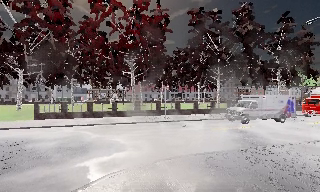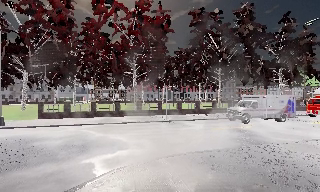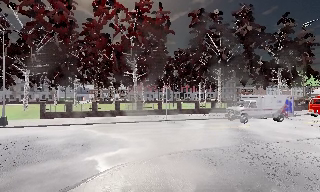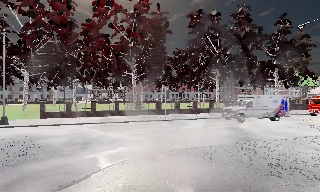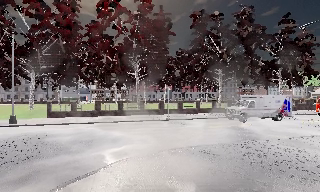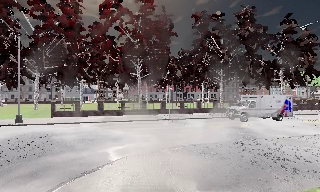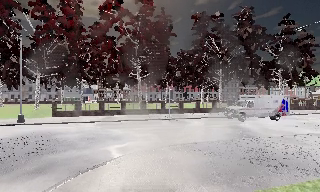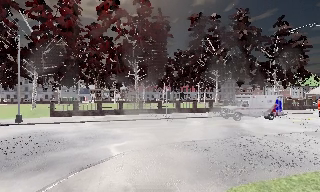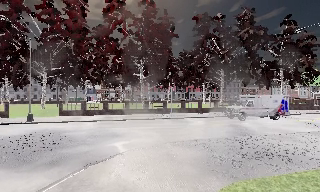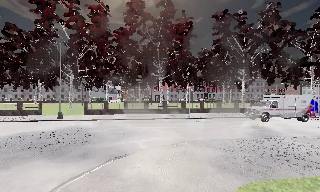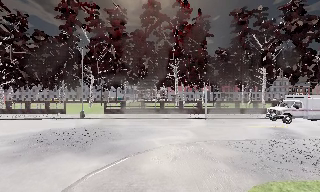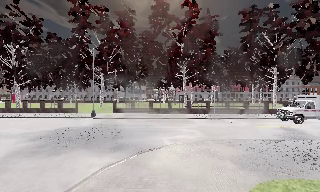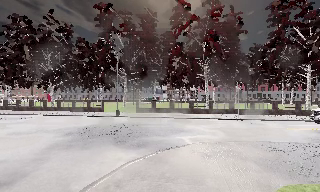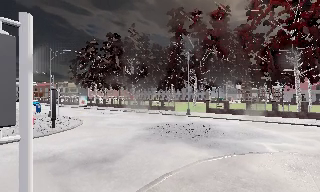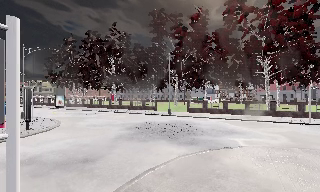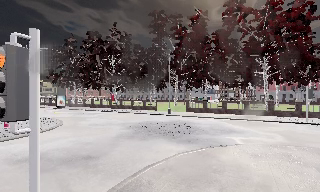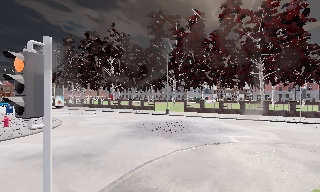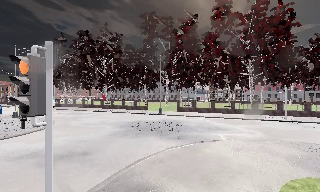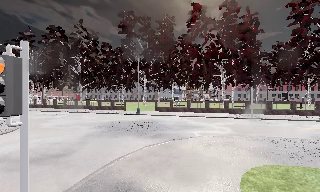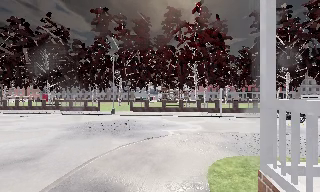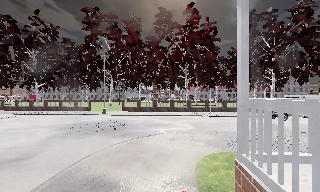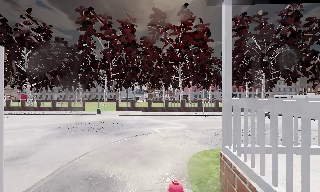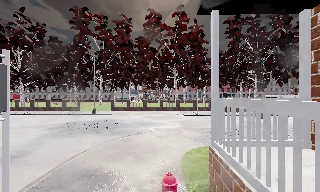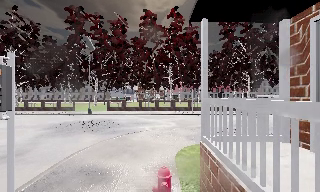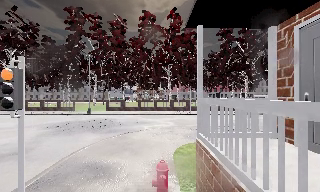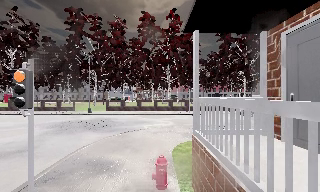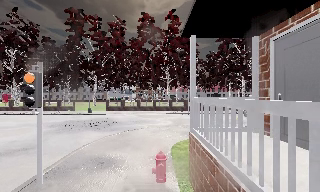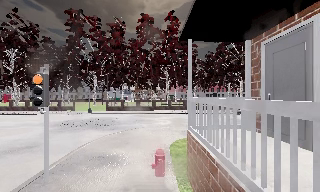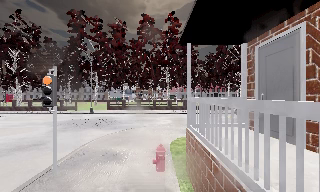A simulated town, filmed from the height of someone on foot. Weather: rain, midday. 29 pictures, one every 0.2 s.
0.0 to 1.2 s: The camera travels backward, about 1.5 m, so what stands in front gets smaller.
1.2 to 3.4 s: The camera swings to its left by about 40 degrees, and the scene slides to the right. It travels backward, about 3 m.
3.4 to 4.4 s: The scene slides to the left, as the camera pans about 25 degrees to its right. It travels backward, about 1.5 m, so what stands in front gets smaller.
4.4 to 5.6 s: The camera travels backward, about 2 m, so what stands in front gets smaller.
The film runs backward here.
